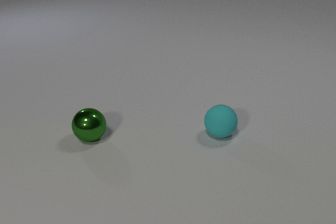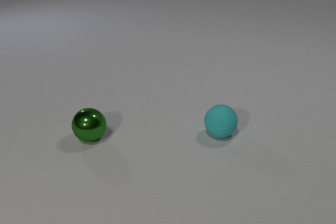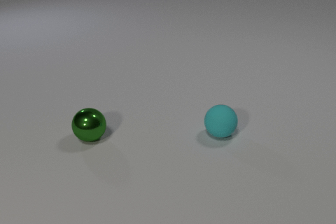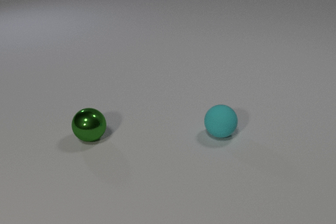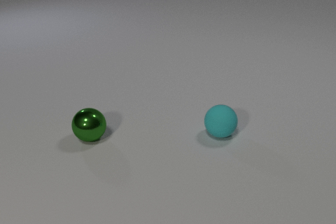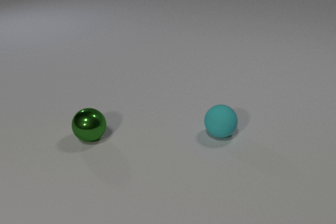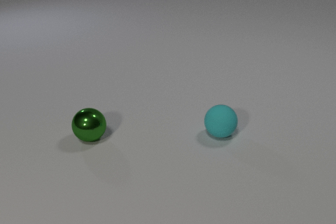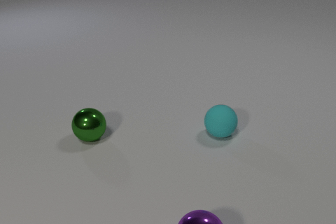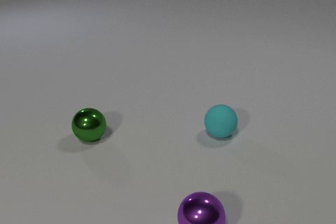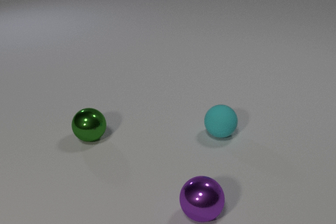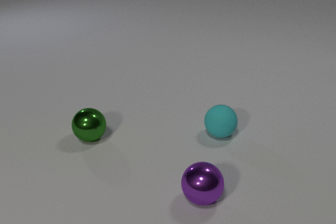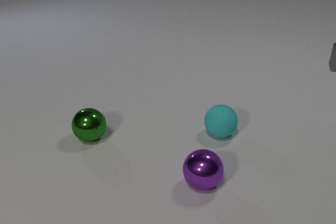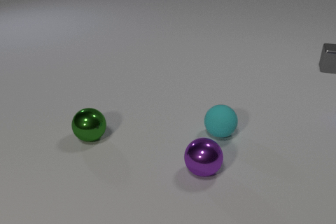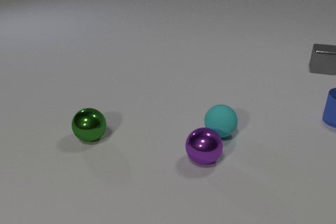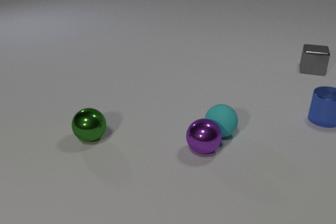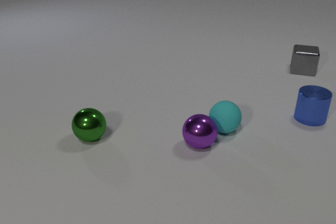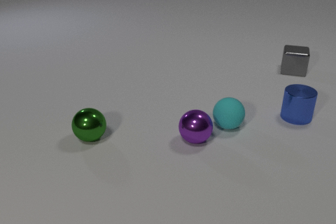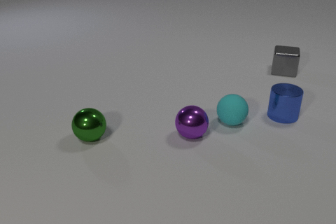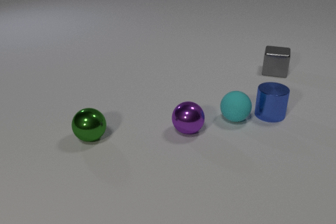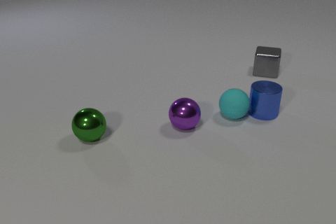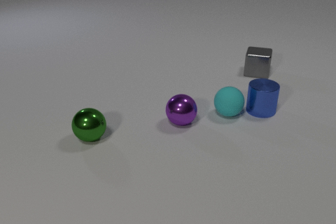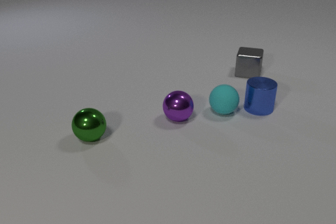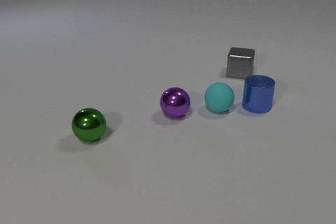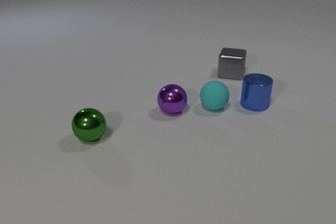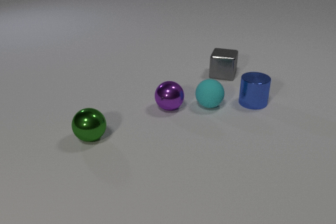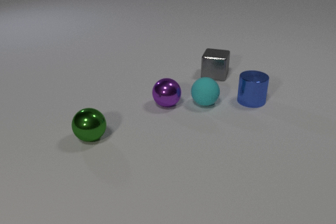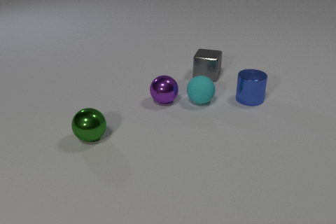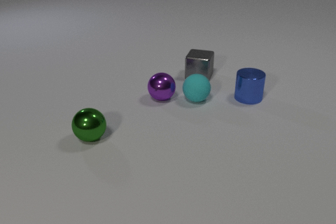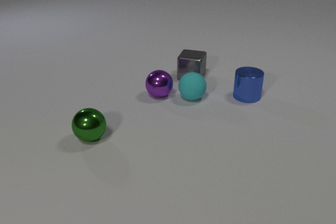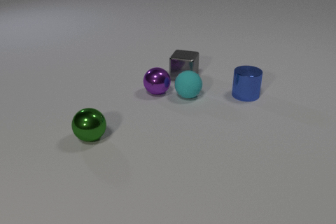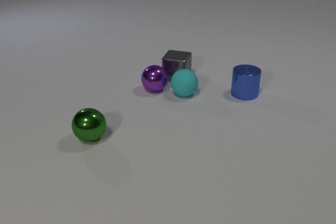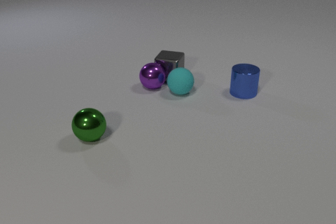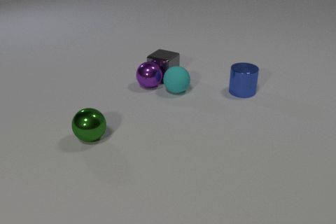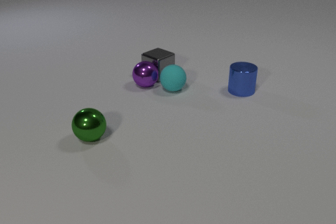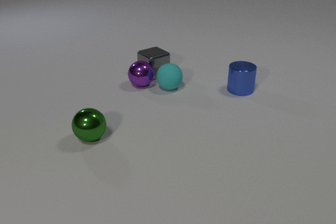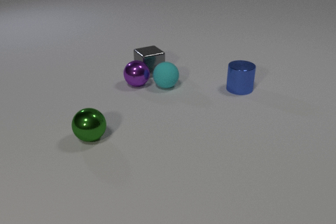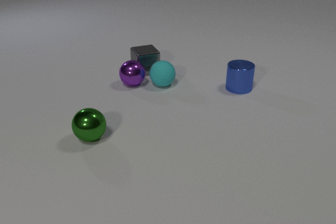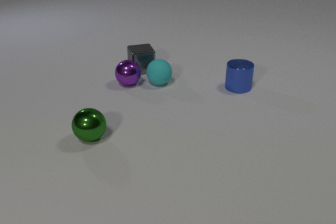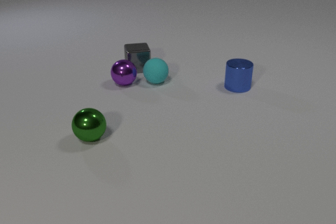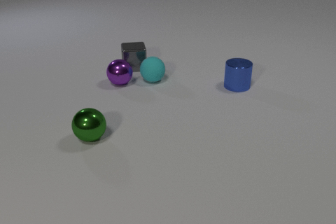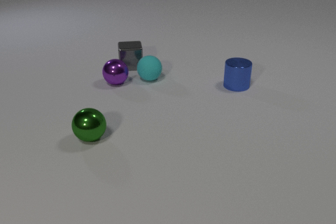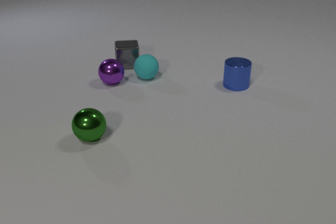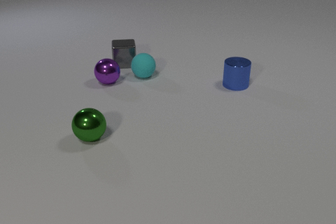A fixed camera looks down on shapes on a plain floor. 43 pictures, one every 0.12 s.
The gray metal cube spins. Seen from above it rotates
clockwise.
The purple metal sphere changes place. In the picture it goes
away from the camera.
0.00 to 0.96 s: The purple metal sphere comes in at the bottom edge, rolls away from the camera.
0.96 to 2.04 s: The purple metal sphere rolls away from the camera. The cyan rubber sphere rolls away from the camera and to the right. The gray metal cube comes in at the right edge, slides to the left and toward the camera. The blue metal cylinder comes in at the right edge, slides to the left. The purple metal sphere and the cyan rubber sphere collide.
2.04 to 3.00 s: The purple metal sphere rolls away from the camera and to the left. The cyan rubber sphere rolls away from the camera and to the left. The gray metal cube slides to the left. The blue metal cylinder slides to the left and away from the camera. The cyan rubber sphere and the blue metal cylinder collide.
3.00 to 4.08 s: The purple metal sphere rolls away from the camera and to the left. The cyan rubber sphere rolls to the left and away from the camera. The gray metal cube slides to the left, spins clockwise seen from above by about 30 degrees, its near face sliding to the left. The blue metal cylinder slides away from the camera and to the left. The purple metal sphere and the gray metal cube collide.
4.08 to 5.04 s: The purple metal sphere rolls to the left. The cyan rubber sphere rolls away from the camera and to the left. The gray metal cube slides to the left and away from the camera, spins clockwise seen from above by about 30 degrees, its near face sliding to the left. The blue metal cylinder slides away from the camera.
What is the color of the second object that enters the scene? gray.
How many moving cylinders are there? 1.
How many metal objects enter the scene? 3.
